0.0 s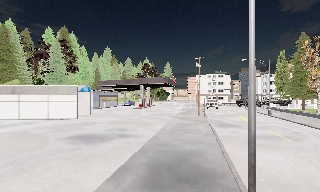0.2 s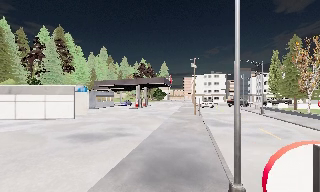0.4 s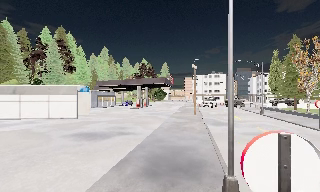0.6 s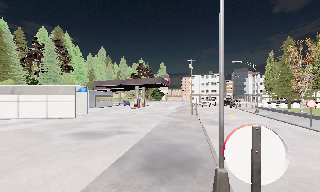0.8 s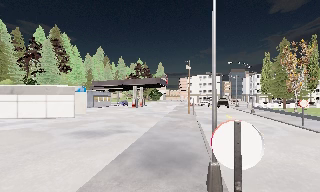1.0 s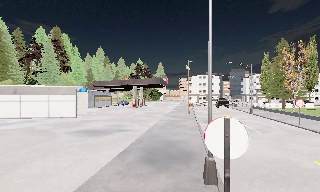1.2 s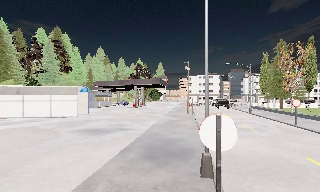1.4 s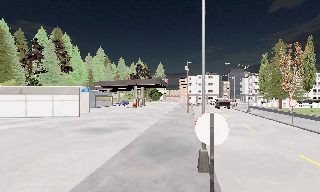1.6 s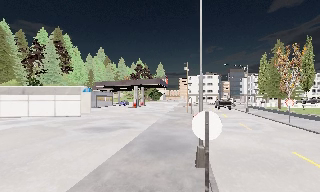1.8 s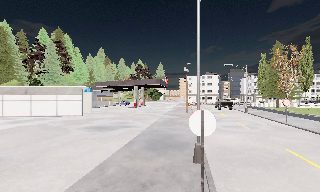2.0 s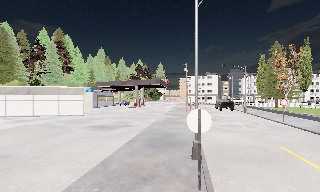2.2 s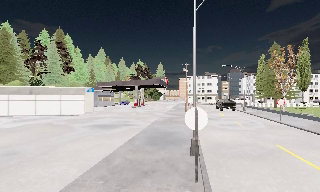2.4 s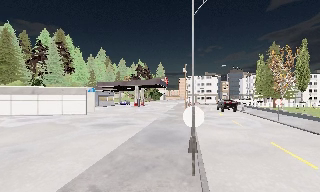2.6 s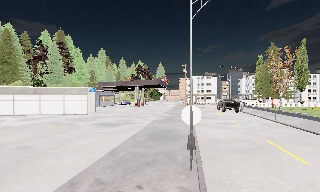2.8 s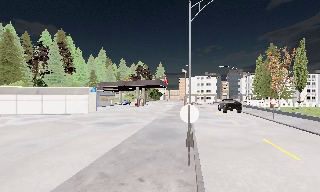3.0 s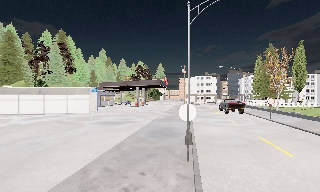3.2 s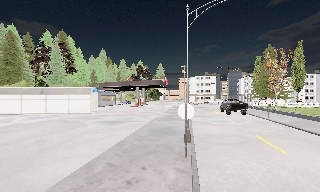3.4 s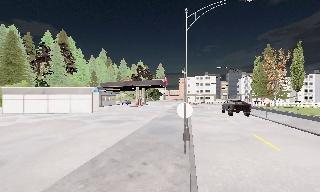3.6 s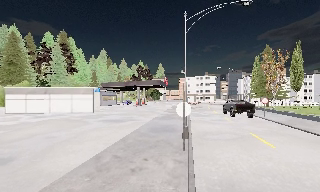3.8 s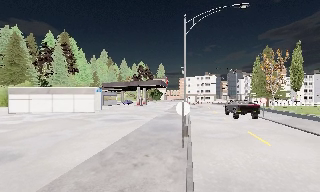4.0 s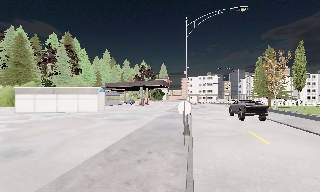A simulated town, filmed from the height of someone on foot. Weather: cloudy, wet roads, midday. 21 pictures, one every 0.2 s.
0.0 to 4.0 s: The camera travels backward, about 7 m, so what stands in front gets smaller.
The film runs backward here.
